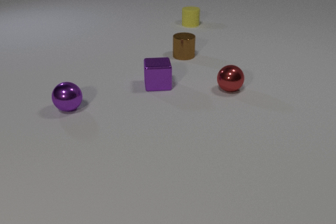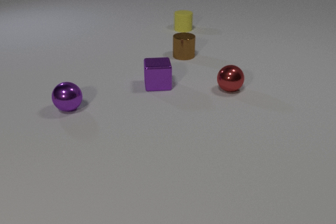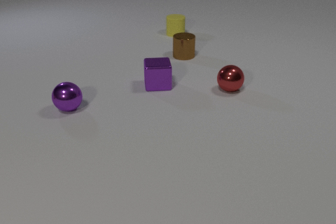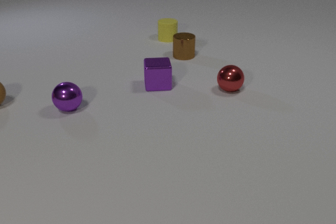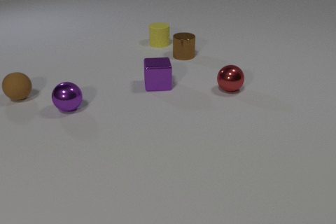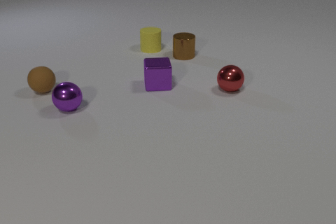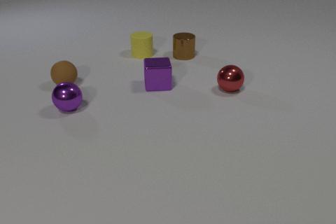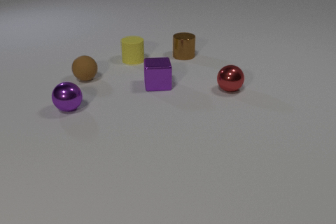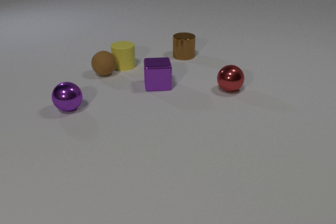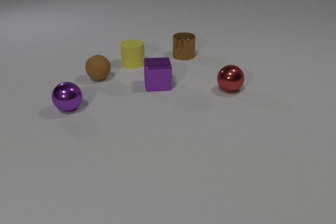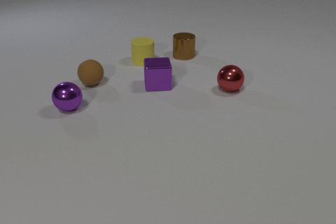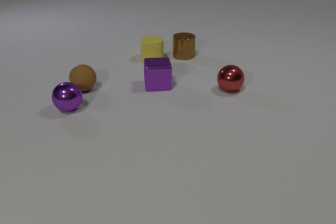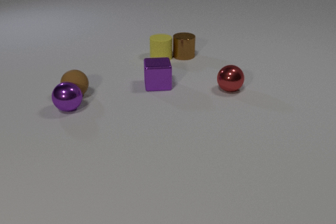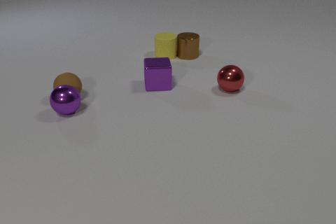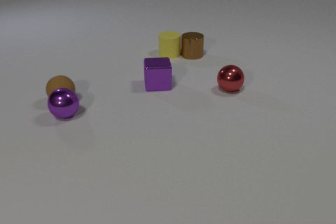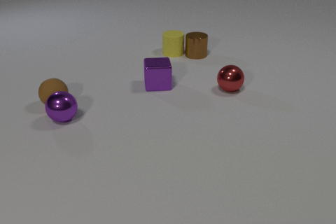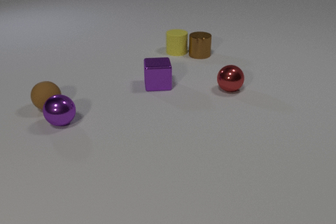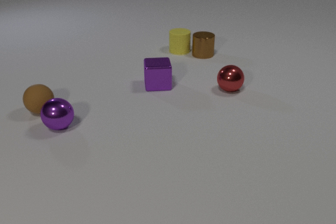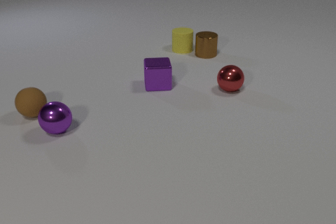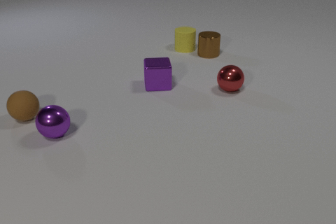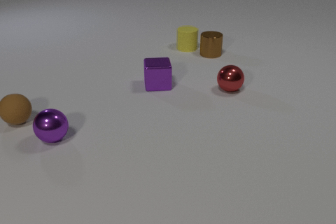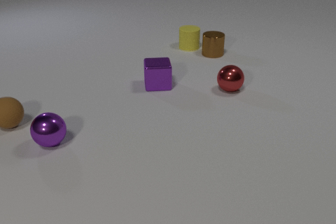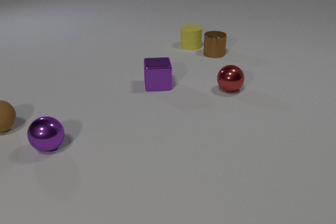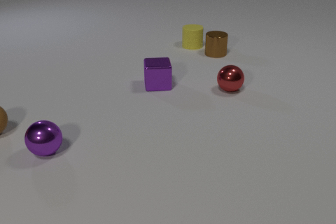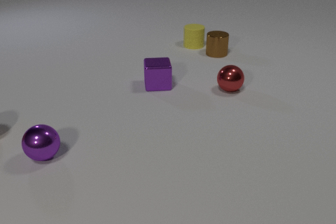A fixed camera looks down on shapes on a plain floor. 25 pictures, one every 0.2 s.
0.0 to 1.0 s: The brown rubber sphere comes in at the left edge, rolls to the right. The yellow rubber cylinder slides toward the camera and to the left.
1.0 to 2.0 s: The brown rubber sphere rolls to the right. The yellow rubber cylinder slides toward the camera. The brown rubber sphere and the yellow rubber cylinder collide.
2.0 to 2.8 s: The brown rubber sphere rolls toward the camera and to the left. The yellow rubber cylinder slides to the right and away from the camera. The brown metal cylinder slides to the right. The purple metal sphere rolls toward the camera. The brown rubber sphere and the purple metal sphere collide. The yellow rubber cylinder and the brown metal cylinder collide.
2.8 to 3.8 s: The brown rubber sphere rolls to the left and toward the camera. The yellow rubber cylinder slides away from the camera and to the right. The brown metal cylinder slides to the right. The purple metal sphere rolls toward the camera.
3.8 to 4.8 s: The brown rubber sphere rolls to the left and toward the camera, leaves at the left edge. The yellow rubber cylinder slides away from the camera and to the right. The brown metal cylinder slides to the right. The purple metal sphere rolls toward the camera.
How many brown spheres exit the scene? 1.
What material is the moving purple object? metal.
How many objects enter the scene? 1.
